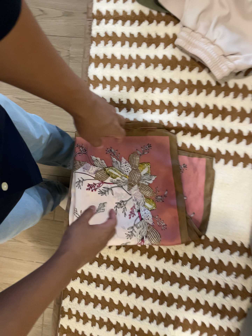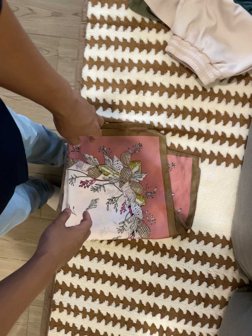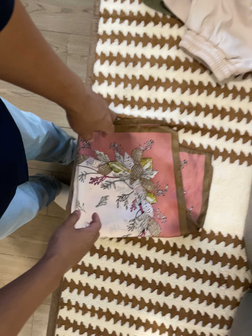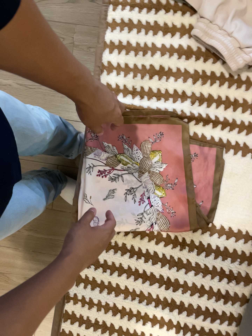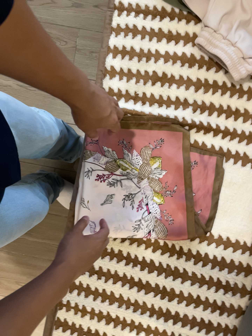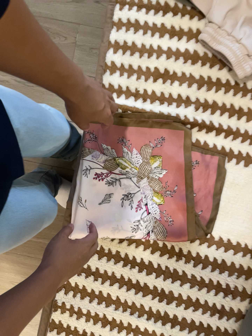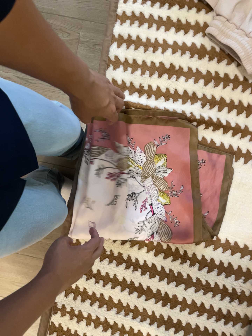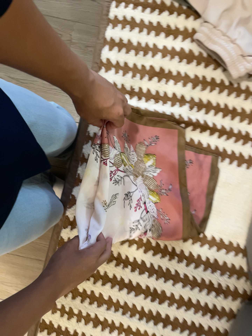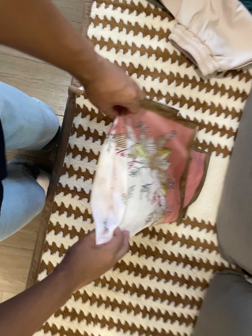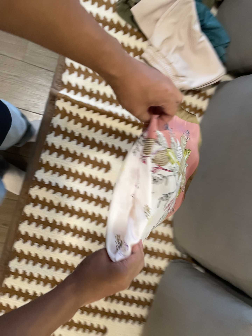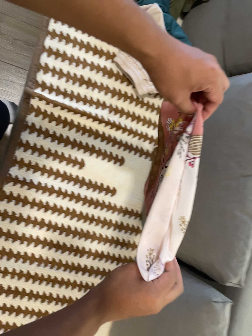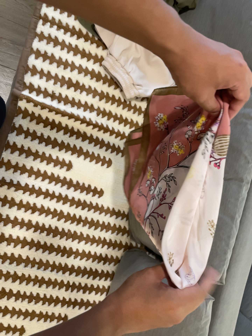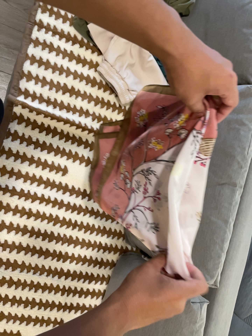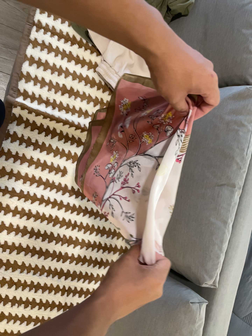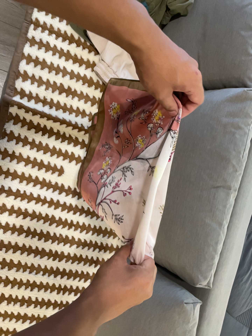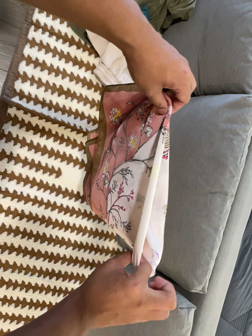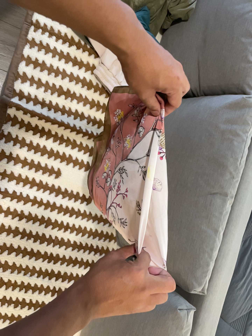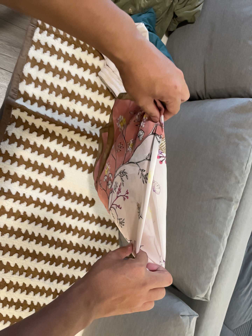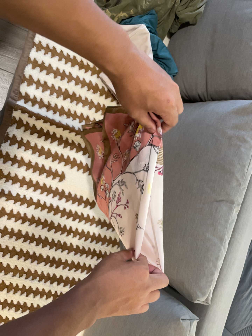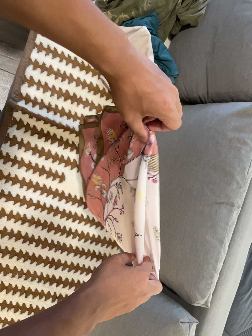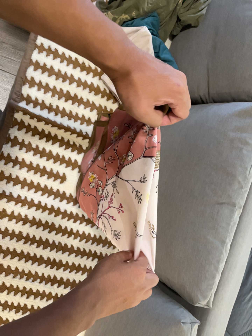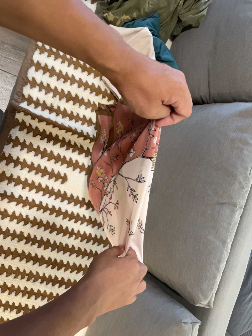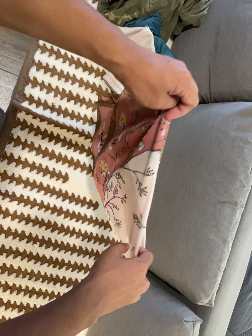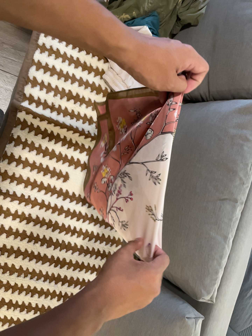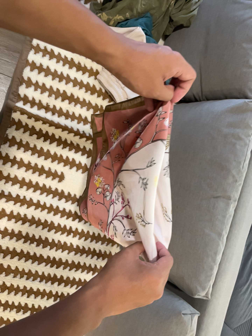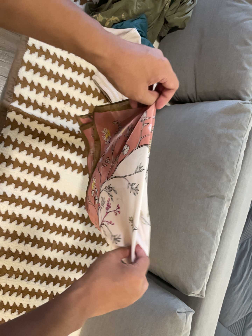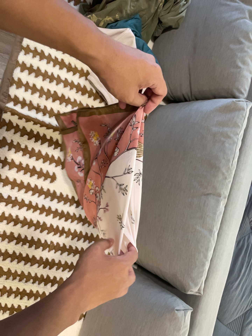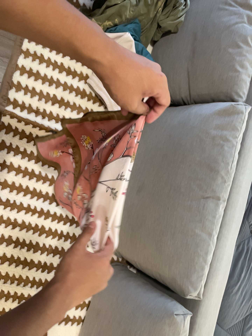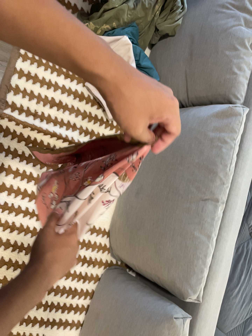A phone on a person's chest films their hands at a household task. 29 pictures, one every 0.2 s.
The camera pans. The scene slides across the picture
to the left.
0.0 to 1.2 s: The camera travels to its left, about 10 cm.
1.2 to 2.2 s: The camera swings to its right by about 25 degrees, and the scene slides to the left. It travels backward, about 26 cm, so what stands in front gets smaller.
2.2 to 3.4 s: The camera travels toward the top of its view, about 6 cm, so close, fixed things drift downward.
3.4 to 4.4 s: The camera keeps its place and its aim.
4.4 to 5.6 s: The camera shifts only a little, or ends up much as it began.
The film runs backward here.
